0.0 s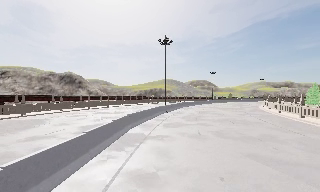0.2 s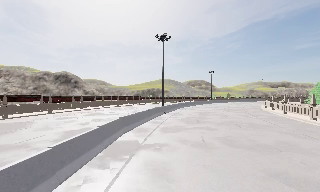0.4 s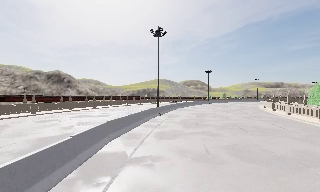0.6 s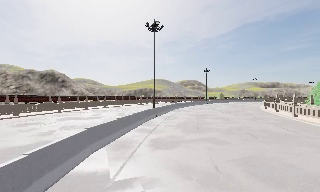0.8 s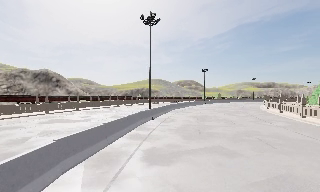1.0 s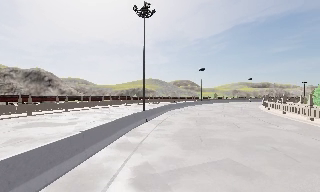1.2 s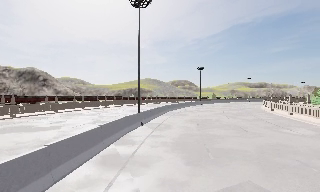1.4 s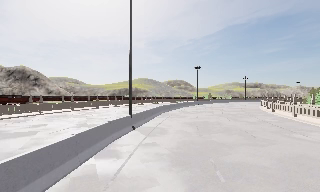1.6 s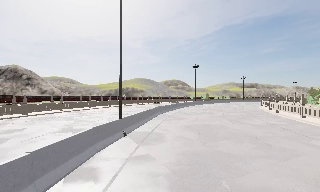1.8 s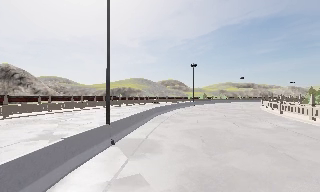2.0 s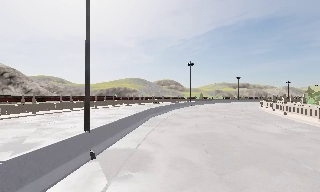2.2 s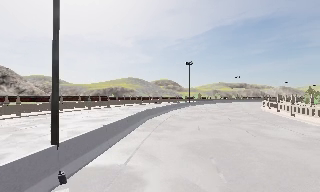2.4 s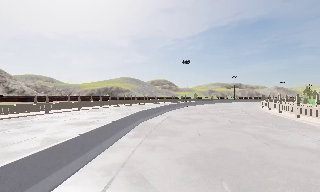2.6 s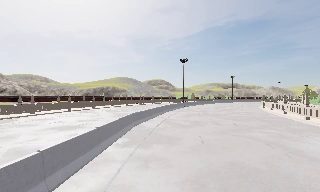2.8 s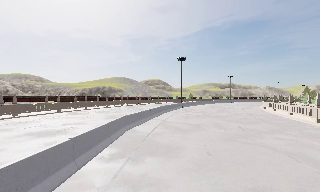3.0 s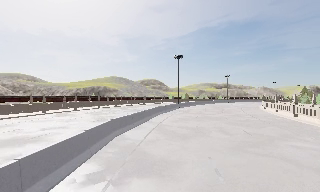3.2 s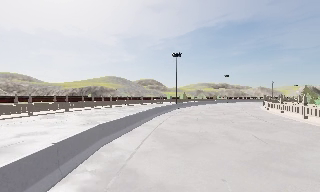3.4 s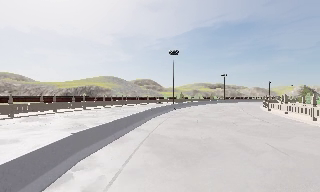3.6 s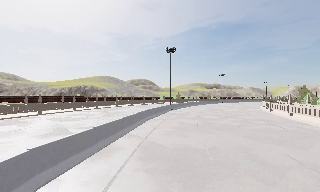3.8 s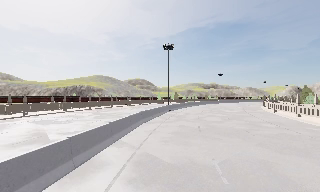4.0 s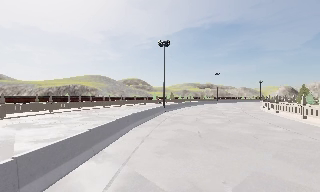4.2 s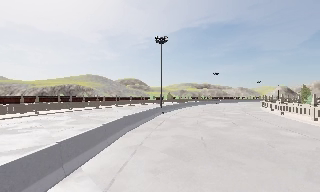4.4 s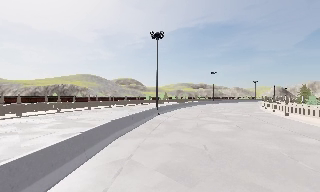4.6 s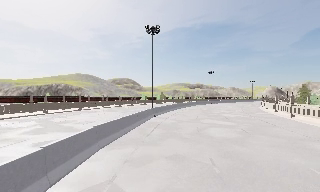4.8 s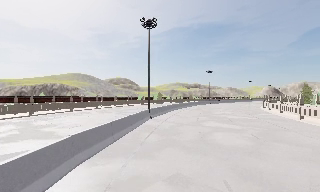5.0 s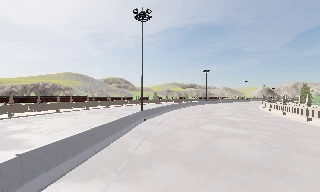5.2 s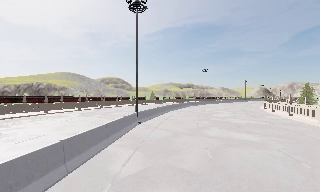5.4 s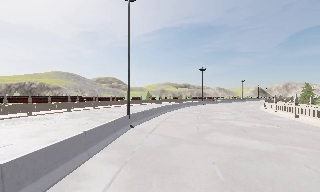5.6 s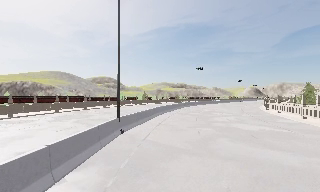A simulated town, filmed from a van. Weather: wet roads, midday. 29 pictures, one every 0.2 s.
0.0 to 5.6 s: The camera swings to its right by about 35 degrees, and the scene slides to the left. It travels forward, about 50 m.
The film runs forward here.
